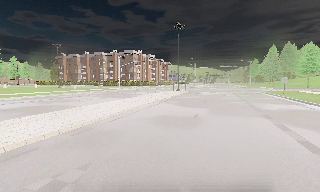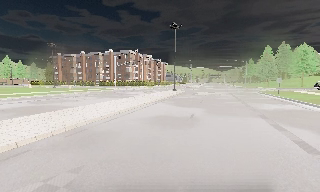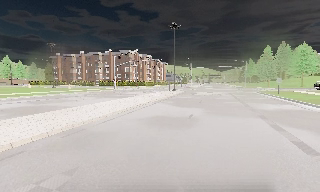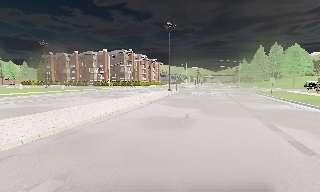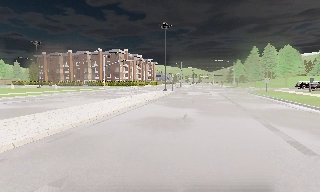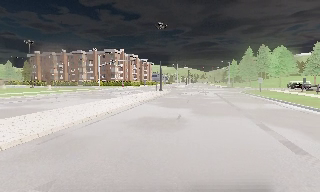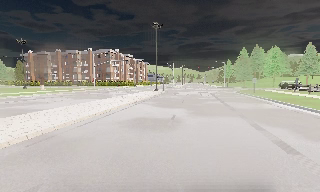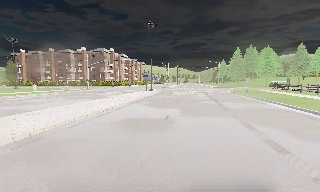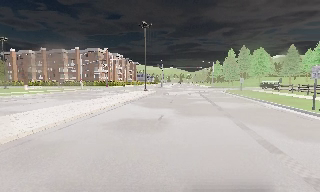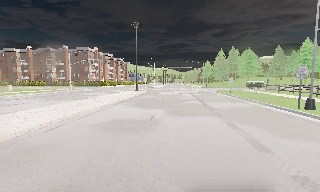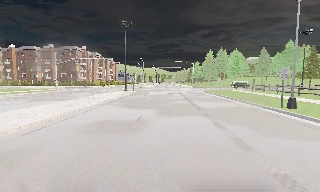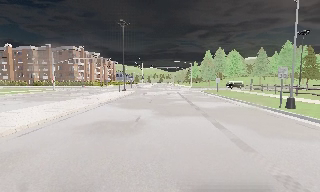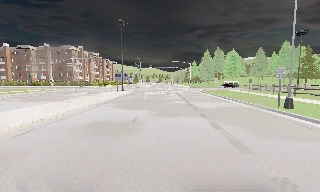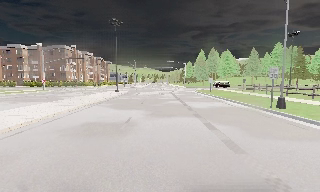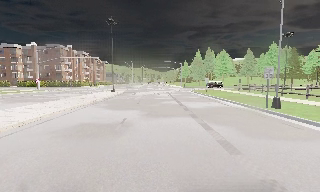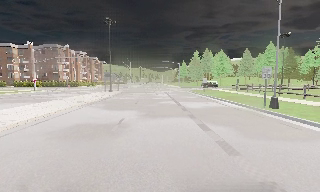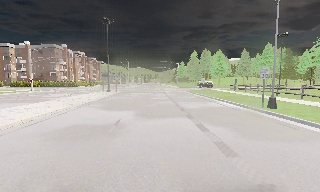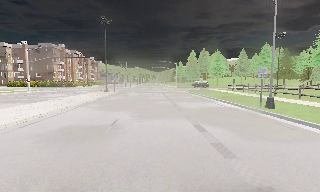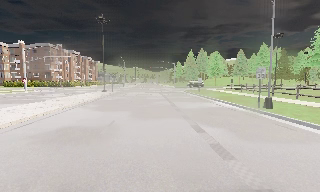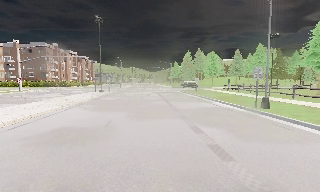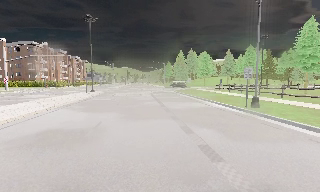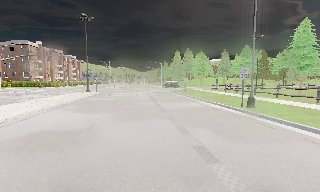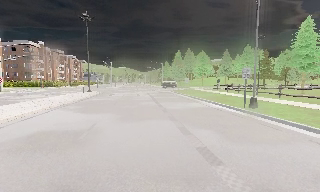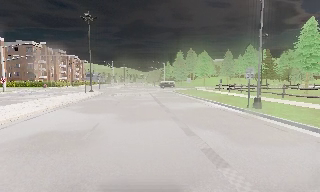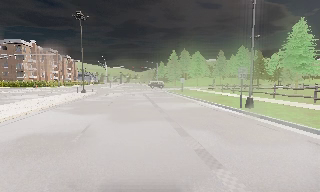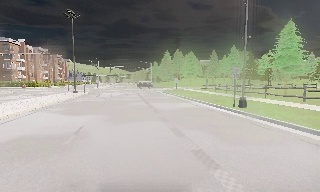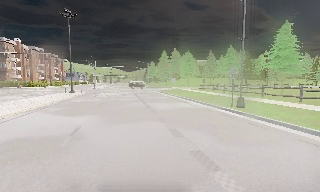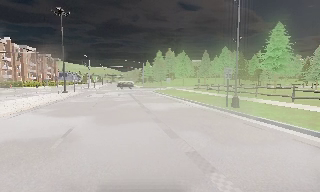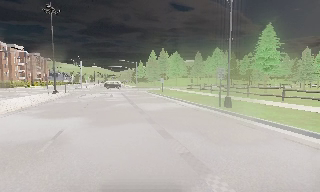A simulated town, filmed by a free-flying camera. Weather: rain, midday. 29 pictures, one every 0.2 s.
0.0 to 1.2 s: The camera shifts only a little, or ends up much as it began.
1.2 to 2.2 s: The scene slides to the left, as the camera pans about 10 degrees to its right.
2.2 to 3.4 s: The camera travels forward, about 0.5 m, so what stands in front looms larger.
3.4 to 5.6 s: The scene slides to the left, as the camera pans about 15 degrees to its right. It travels forward, about 1 m, so what stands in front looms larger.
The film runs forward here.
